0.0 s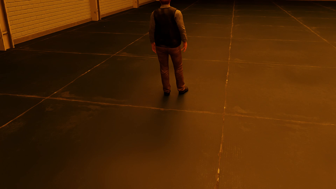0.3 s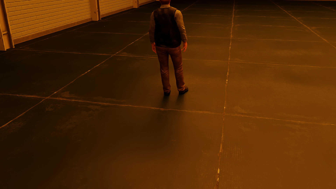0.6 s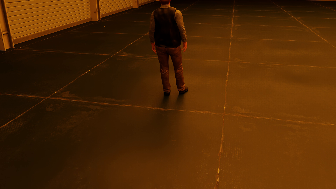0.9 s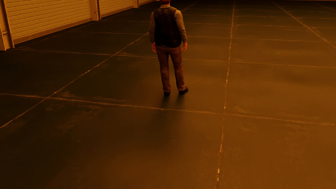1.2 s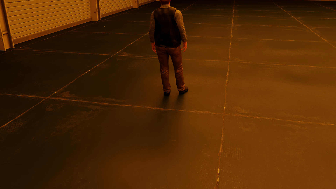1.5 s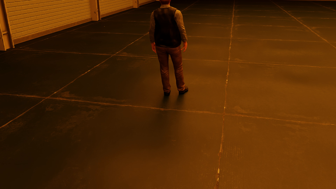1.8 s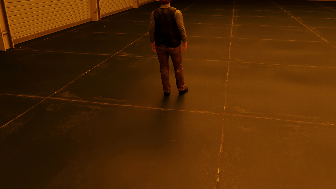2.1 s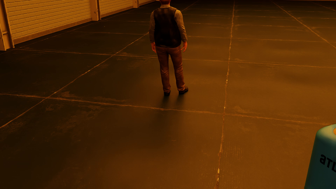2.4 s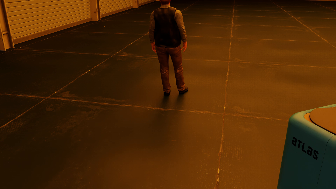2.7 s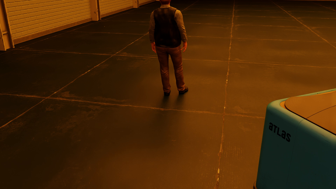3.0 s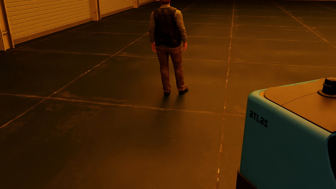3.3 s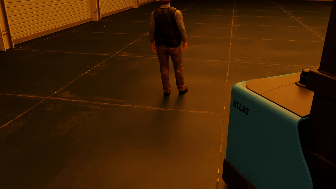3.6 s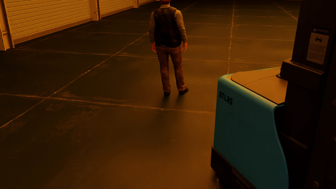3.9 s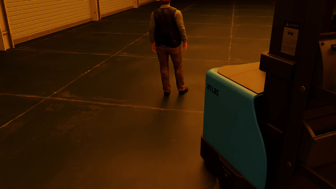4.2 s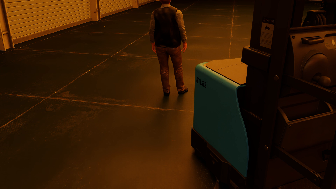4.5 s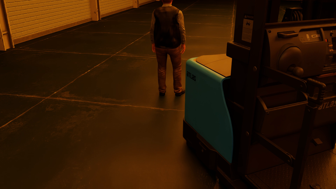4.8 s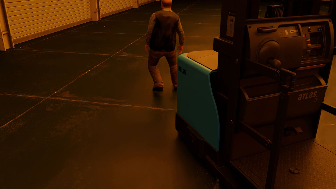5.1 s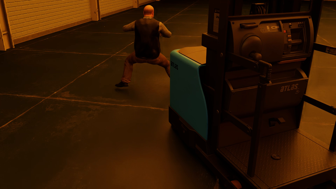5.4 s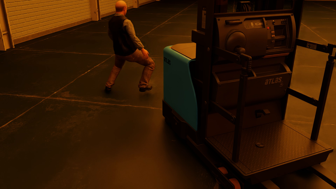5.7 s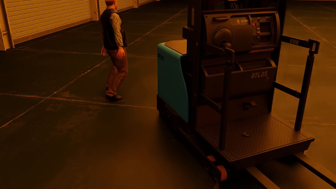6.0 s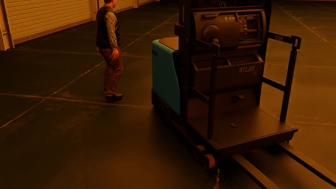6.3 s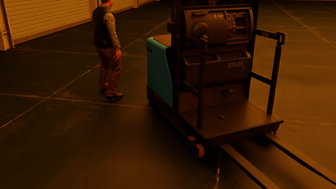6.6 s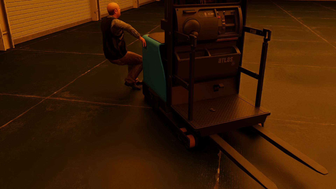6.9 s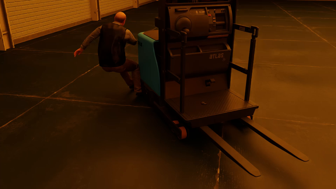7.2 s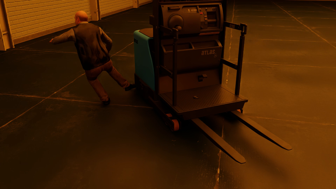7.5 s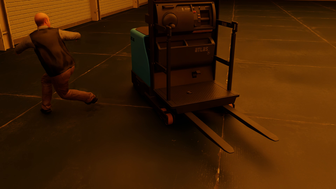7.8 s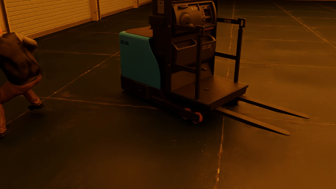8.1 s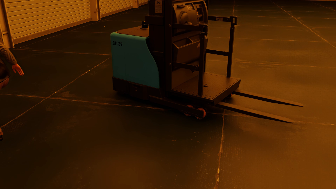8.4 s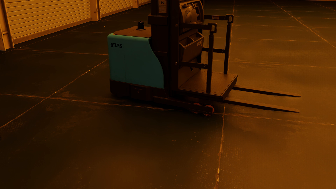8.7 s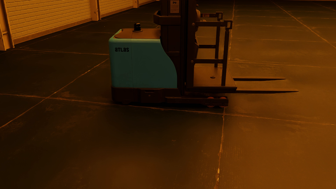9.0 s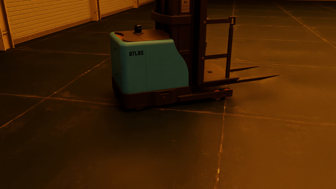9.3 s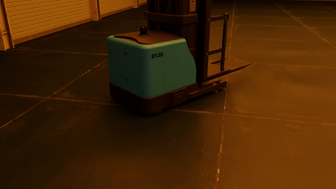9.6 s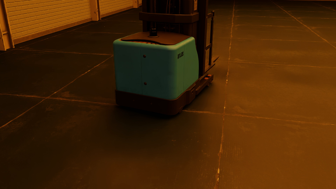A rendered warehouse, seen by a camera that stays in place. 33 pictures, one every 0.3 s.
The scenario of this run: Near miss between a forklift and a person.
